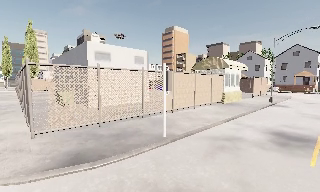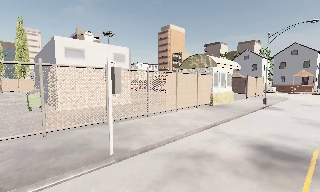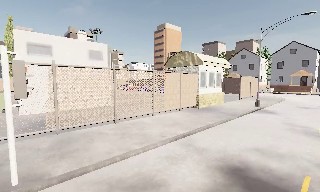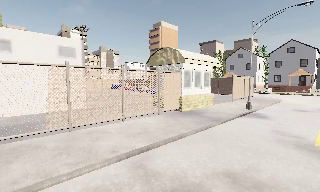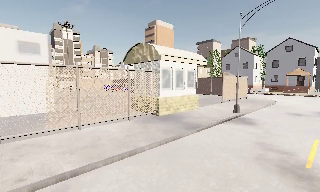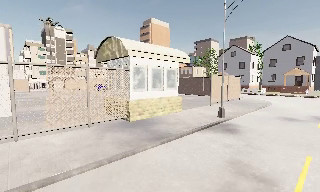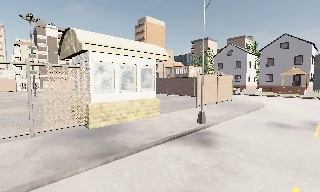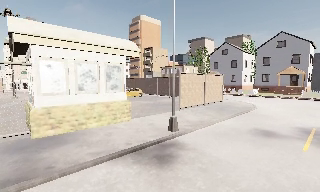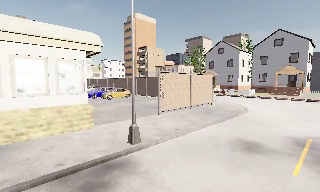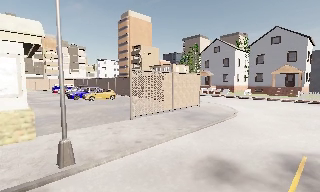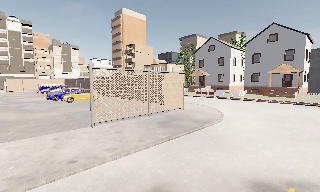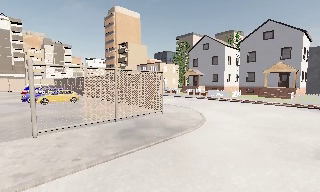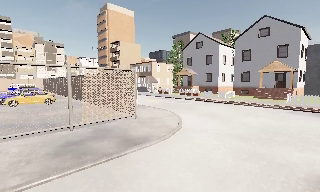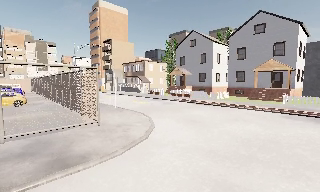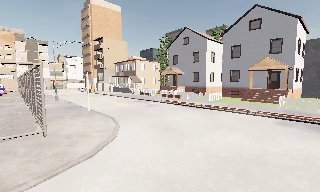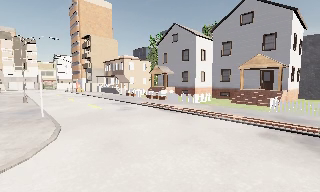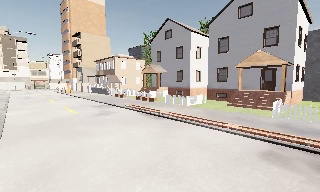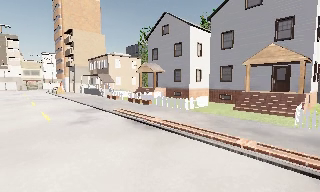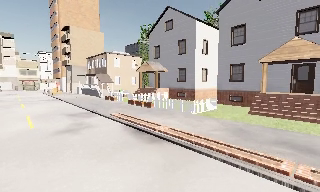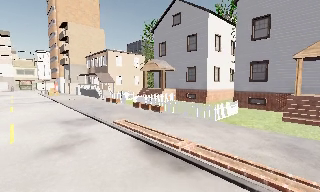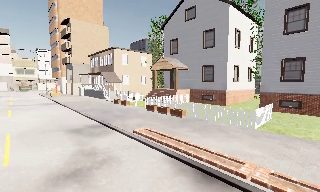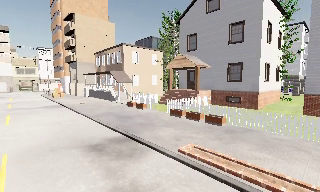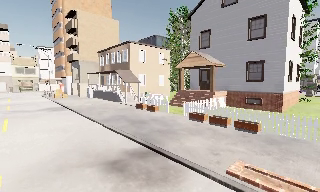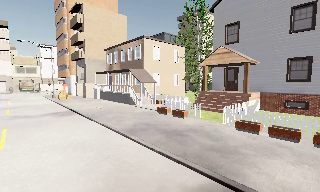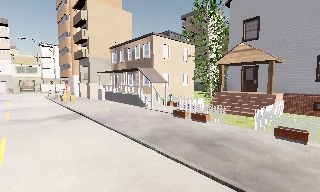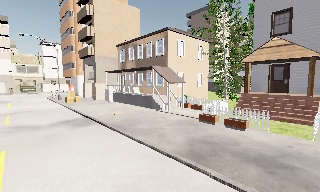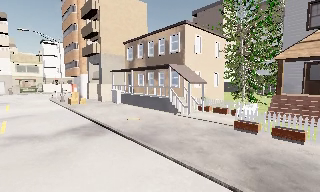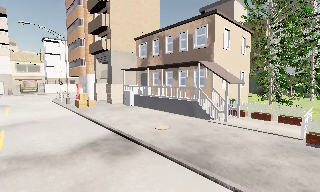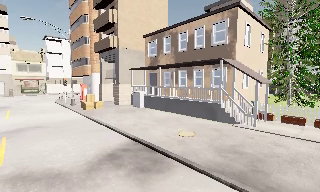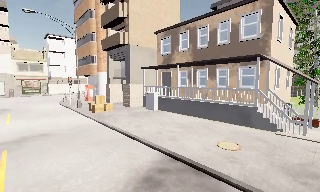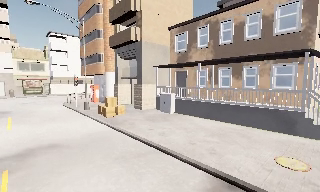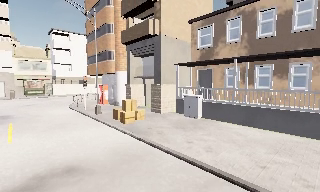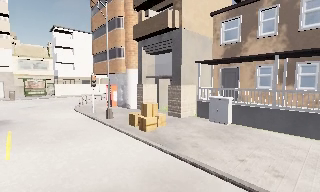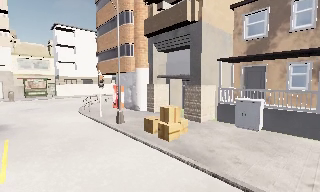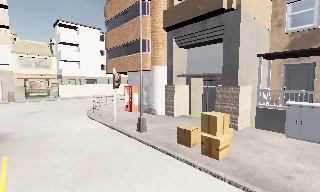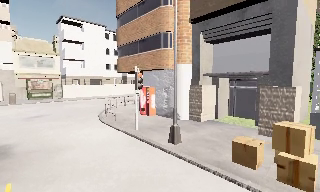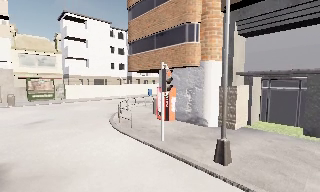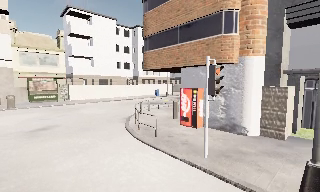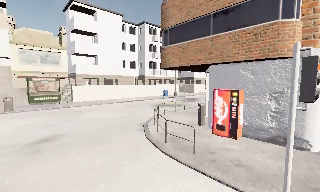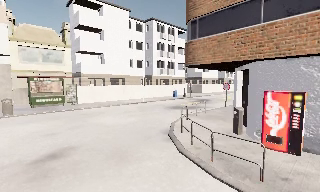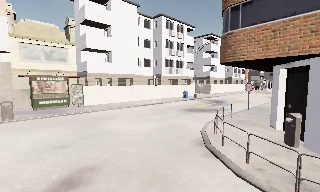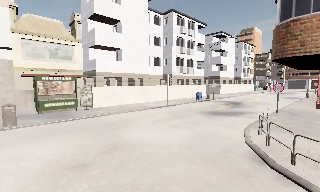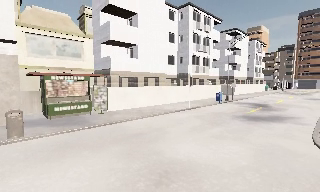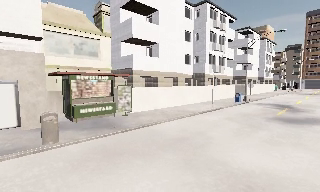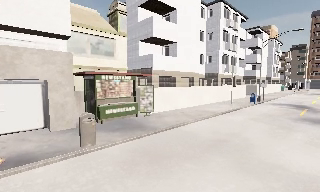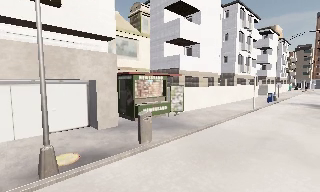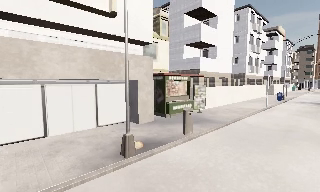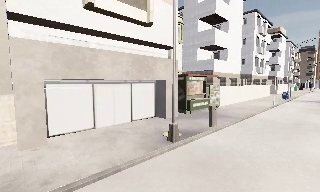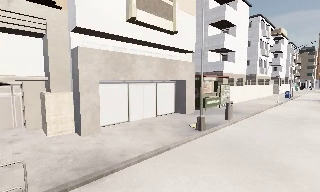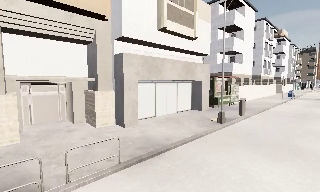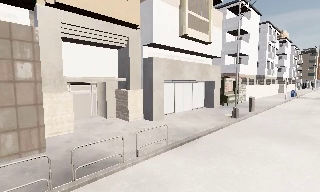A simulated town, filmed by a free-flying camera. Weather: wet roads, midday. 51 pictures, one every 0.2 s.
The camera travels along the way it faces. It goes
forward.
0.0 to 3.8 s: The camera travels forward and to its right, about 40 m, so what stands in front looms larger.
3.8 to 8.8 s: The camera travels forward and to its left, about 50 m, so what stands in front looms larger.
8.8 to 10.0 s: The camera travels to its left and backward, about 12 m, so close, fixed things drift to the right.
The film runs backward here.
